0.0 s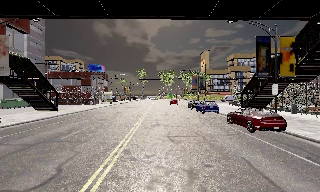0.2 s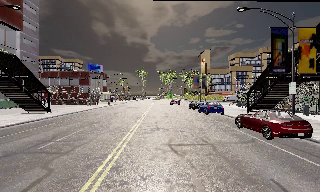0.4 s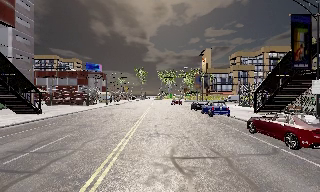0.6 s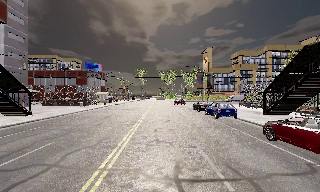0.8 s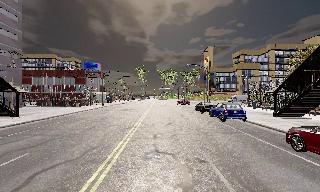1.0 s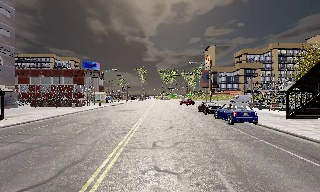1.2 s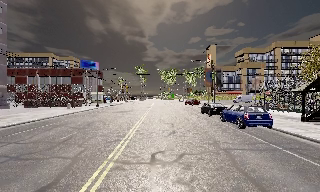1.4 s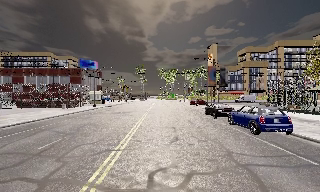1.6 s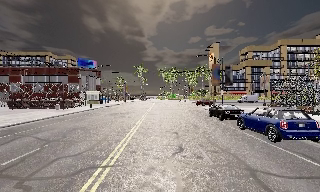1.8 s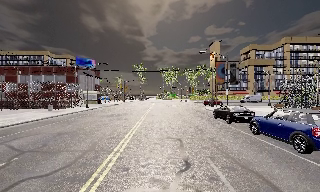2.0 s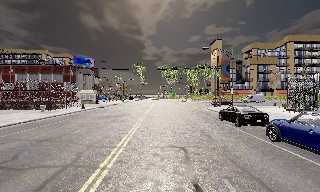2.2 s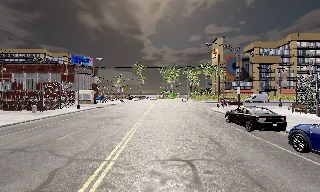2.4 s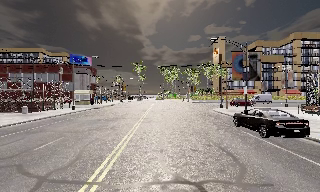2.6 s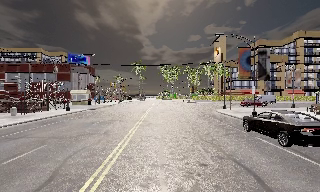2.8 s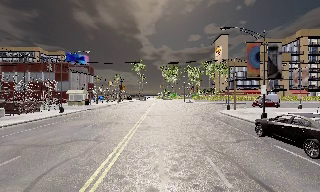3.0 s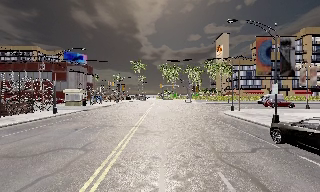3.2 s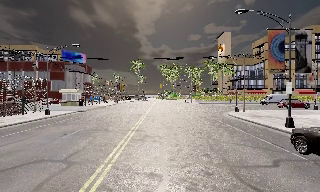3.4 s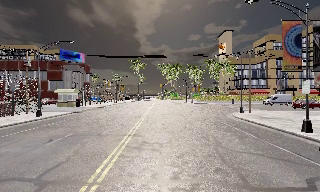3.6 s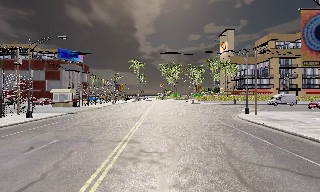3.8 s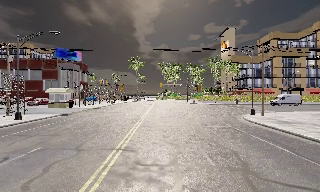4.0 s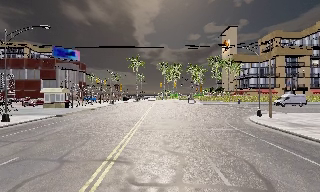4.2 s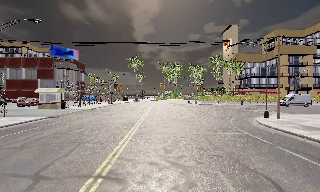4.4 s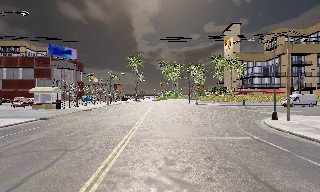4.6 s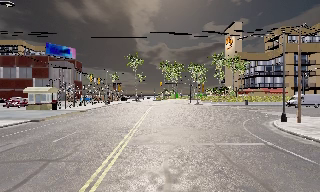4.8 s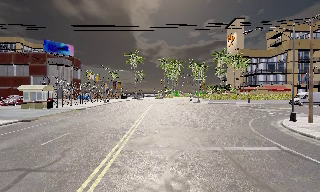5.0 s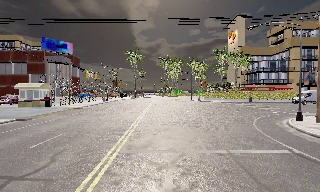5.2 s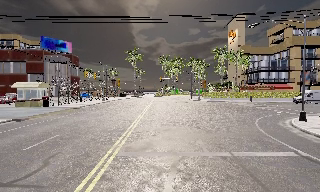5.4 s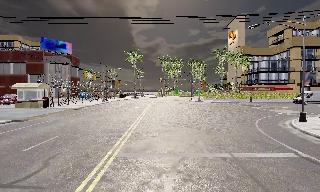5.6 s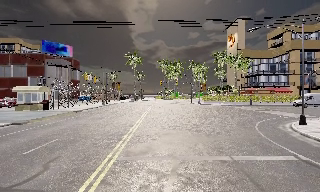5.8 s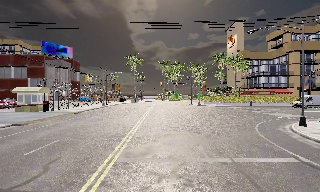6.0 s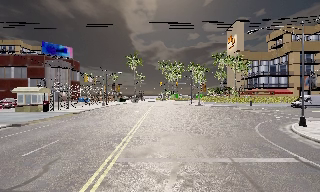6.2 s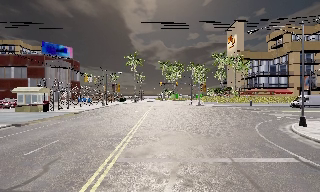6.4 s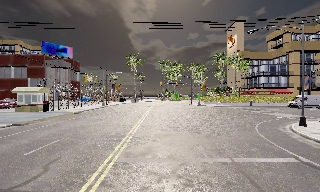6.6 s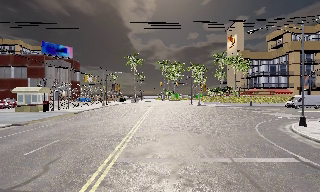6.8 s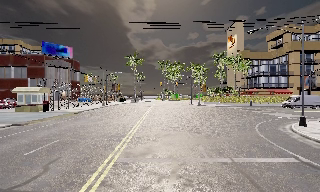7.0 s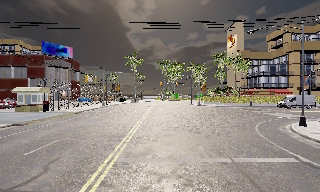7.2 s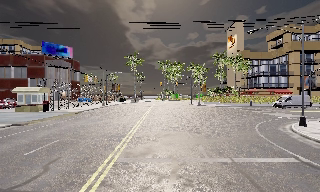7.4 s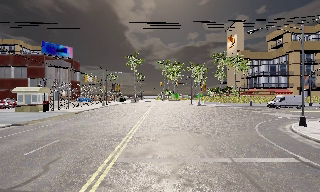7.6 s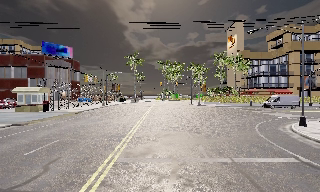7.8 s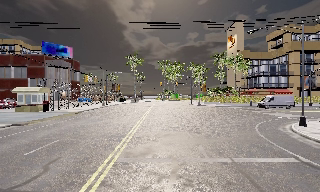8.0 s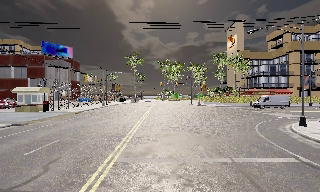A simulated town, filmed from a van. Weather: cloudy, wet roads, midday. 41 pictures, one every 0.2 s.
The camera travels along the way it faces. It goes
forward.
0.0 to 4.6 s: The camera travels forward, about 30 m, so what stands in front looms larger.
4.6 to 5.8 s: The camera travels forward, about 1.5 m, so what stands in front looms larger. It loses speed.
5.8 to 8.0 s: The camera keeps its place and its aim.
The film runs forward here.
